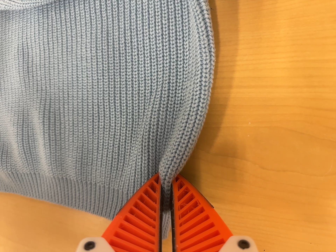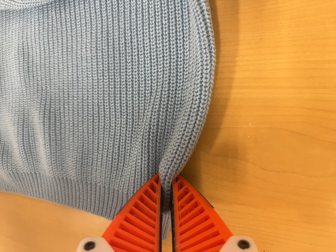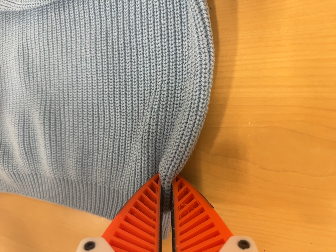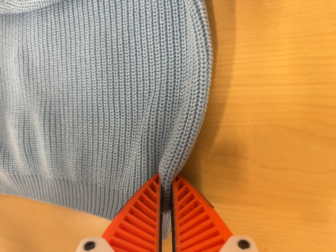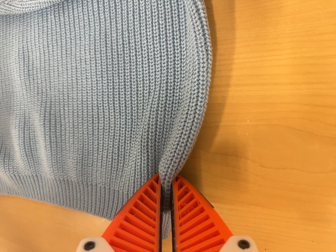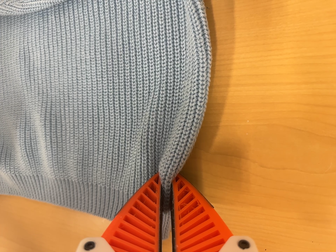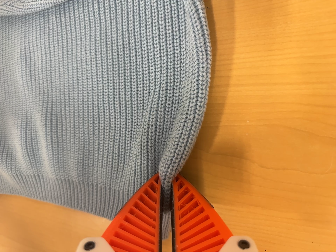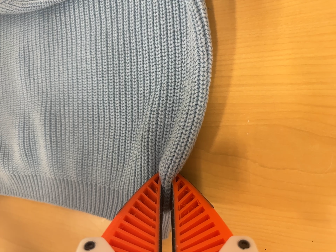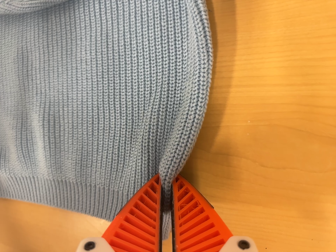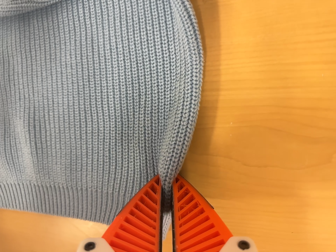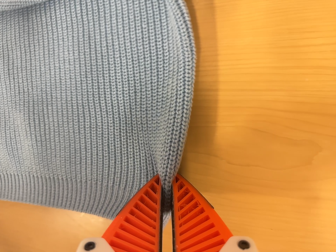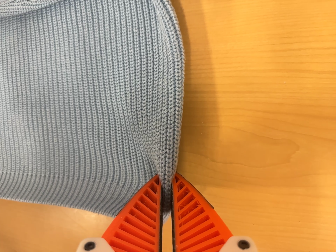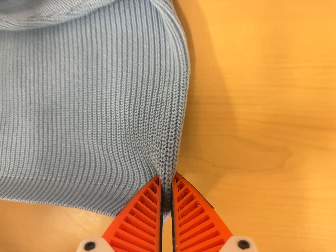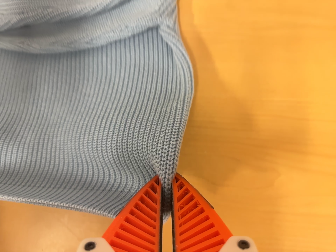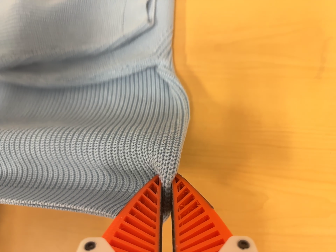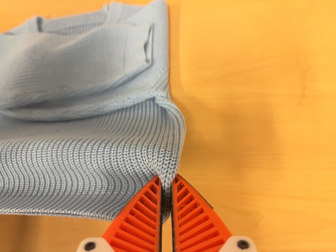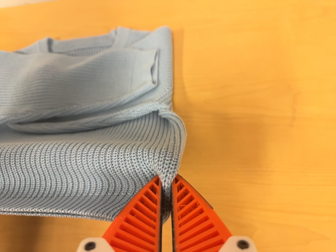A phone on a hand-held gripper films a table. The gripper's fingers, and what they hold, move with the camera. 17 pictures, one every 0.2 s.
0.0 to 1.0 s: The camera keeps its place and its aim.
1.0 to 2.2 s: The camera shifts only a little, or ends up much as it began.
2.2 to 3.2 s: The camera pans to its right by about 10 degrees. It travels backward and to its left, about 14 cm, so what stands in front gets smaller. Its aim tips toward the top of its view by about 25 degrees, and the scene shifts downward.
The film runs forward here.
